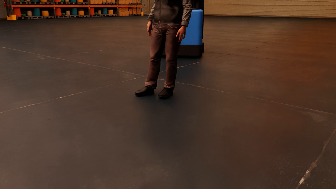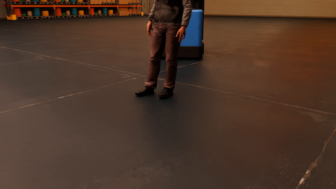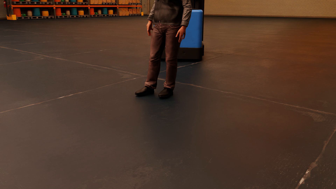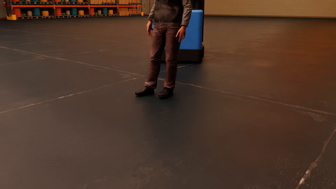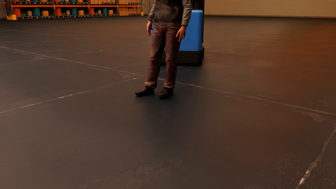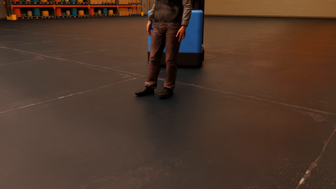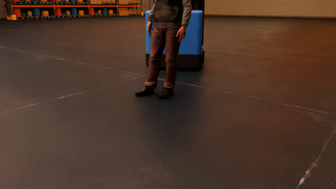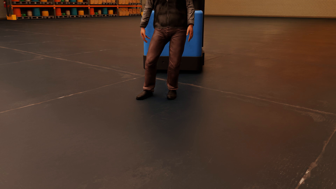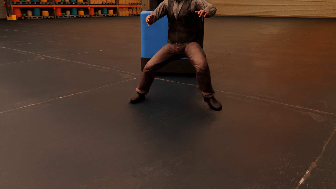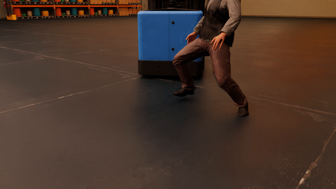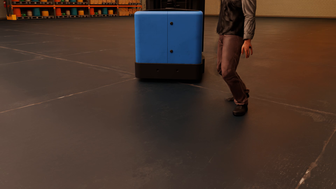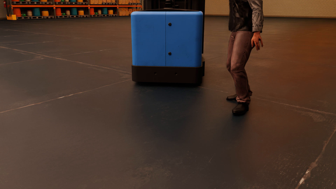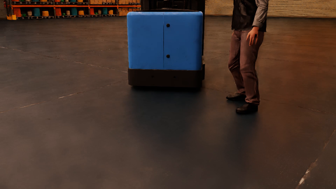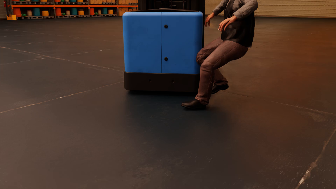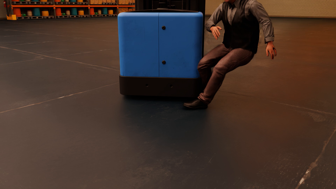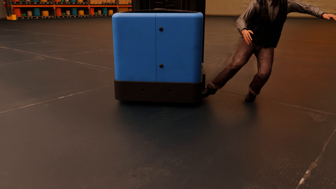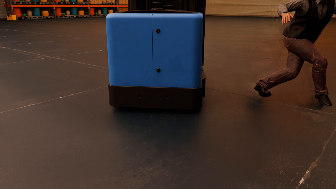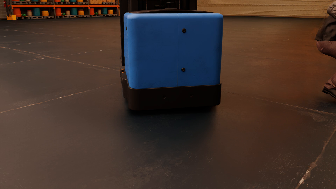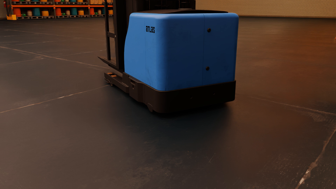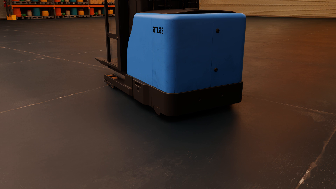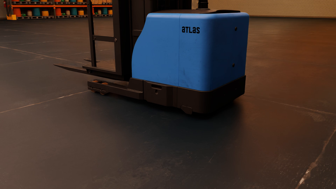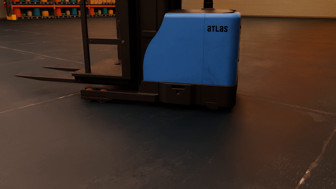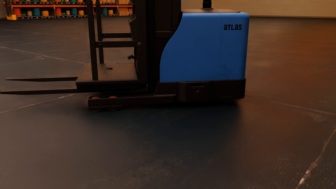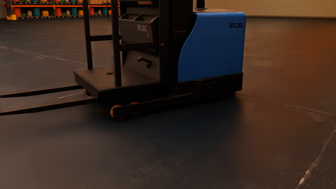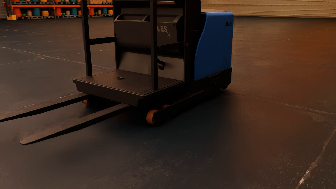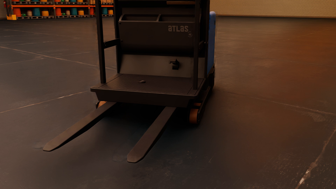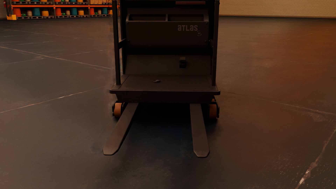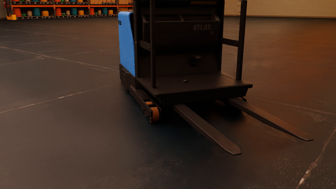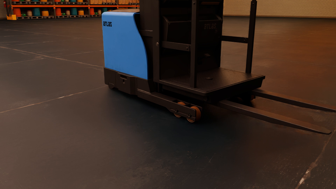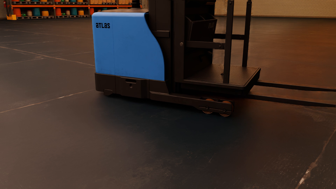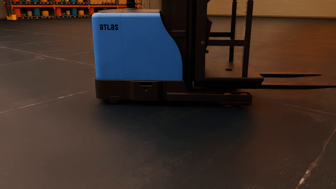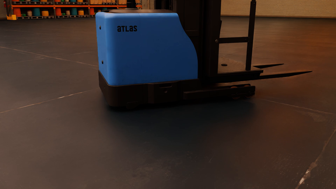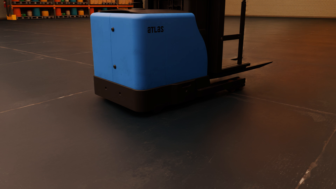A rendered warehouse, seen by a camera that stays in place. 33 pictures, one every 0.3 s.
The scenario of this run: Near miss between a forklift and a person.
